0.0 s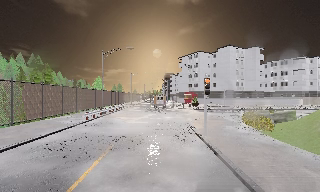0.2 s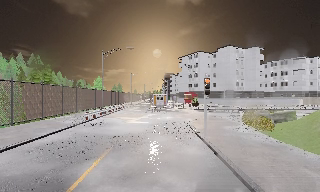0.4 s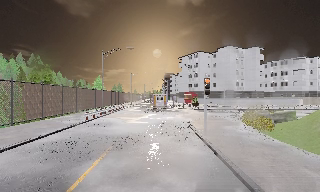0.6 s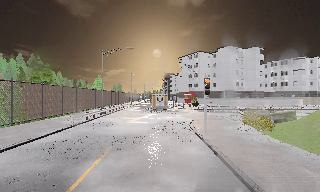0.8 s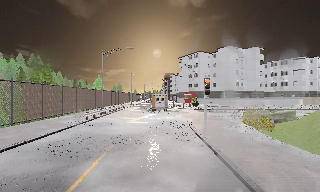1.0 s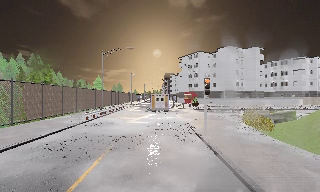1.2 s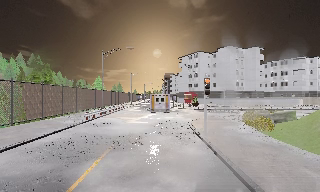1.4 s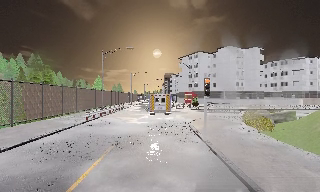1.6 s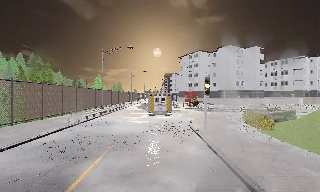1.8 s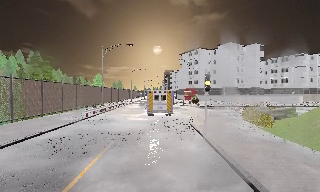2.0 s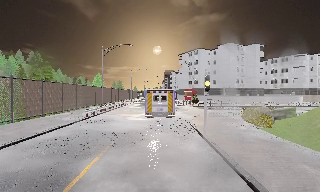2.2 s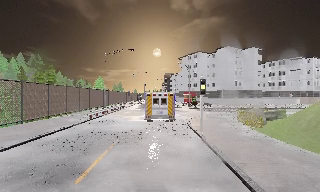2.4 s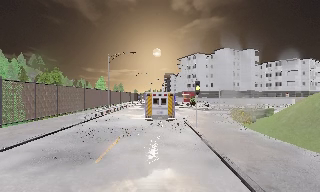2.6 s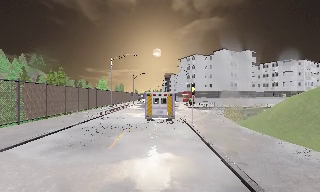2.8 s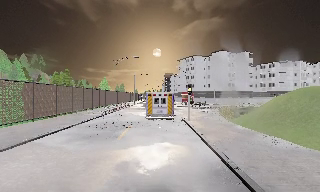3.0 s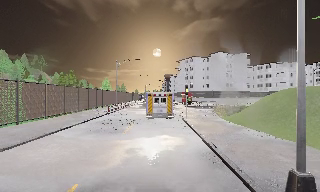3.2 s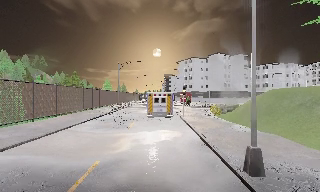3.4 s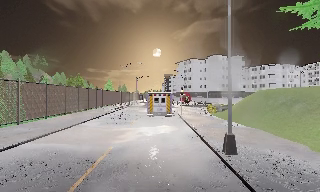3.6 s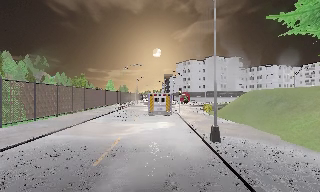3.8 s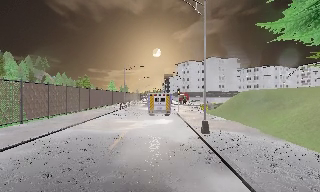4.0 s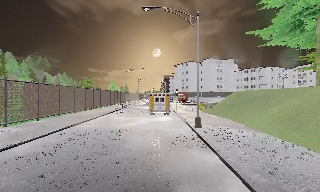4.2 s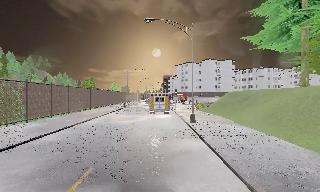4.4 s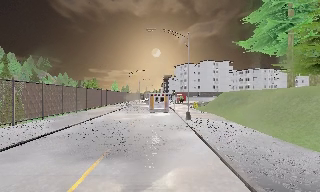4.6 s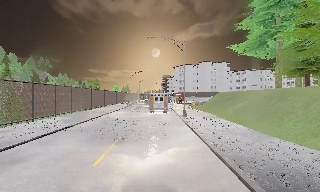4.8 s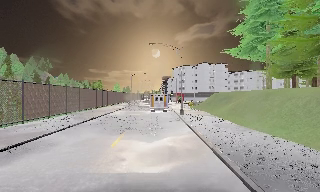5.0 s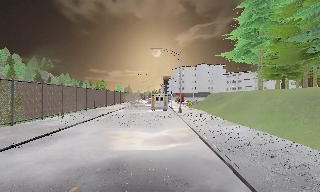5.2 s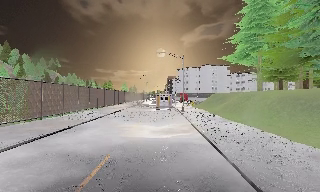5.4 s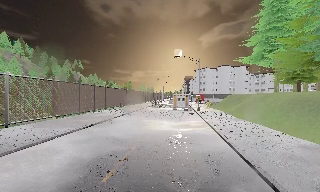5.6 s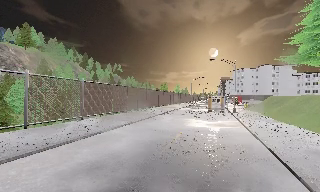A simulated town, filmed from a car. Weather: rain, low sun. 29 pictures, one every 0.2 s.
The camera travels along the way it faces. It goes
backward.
0.0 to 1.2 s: The camera keeps its place and its aim.
1.2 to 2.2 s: The camera travels backward, about 1 m, so what stands in front gets smaller. It gains speed.
2.2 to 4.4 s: The camera travels backward, about 16 m, so what stands in front gets smaller.
4.4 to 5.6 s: The camera pans to its left, which is counterclockwise from overhead, by about 20 degrees. It travels backward, about 11 m, so what stands in front gets smaller.
The film runs backward here.
